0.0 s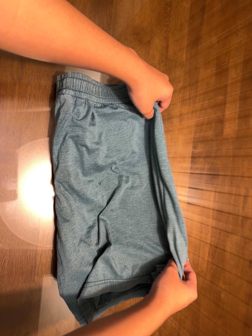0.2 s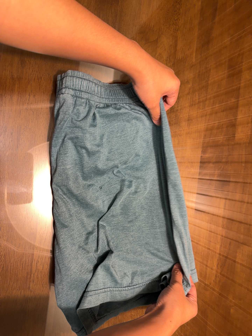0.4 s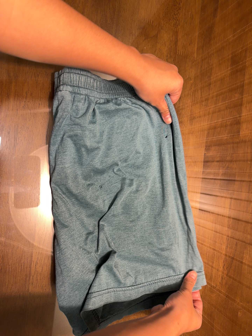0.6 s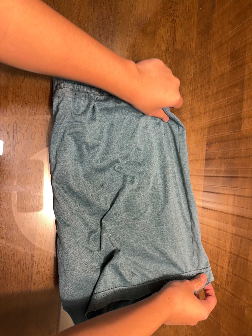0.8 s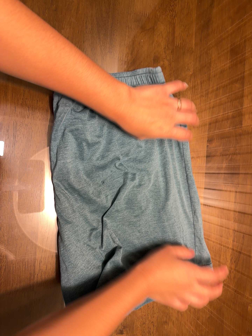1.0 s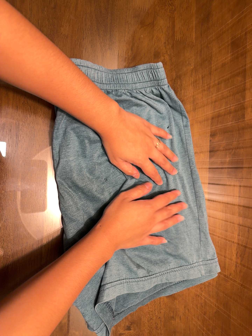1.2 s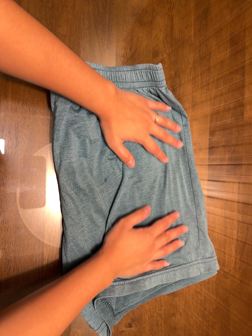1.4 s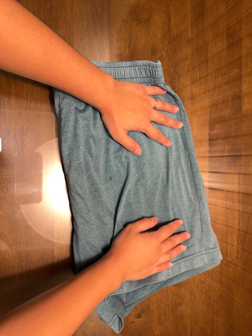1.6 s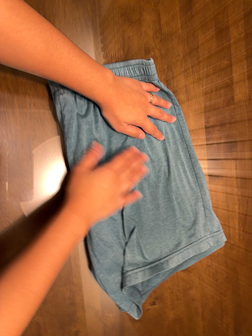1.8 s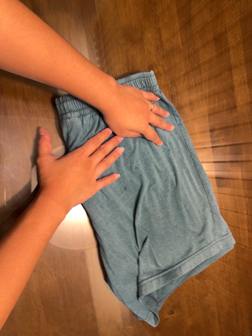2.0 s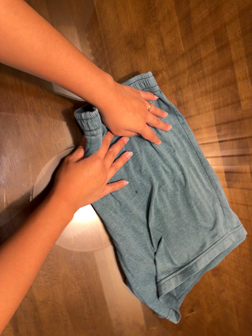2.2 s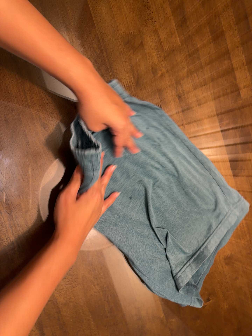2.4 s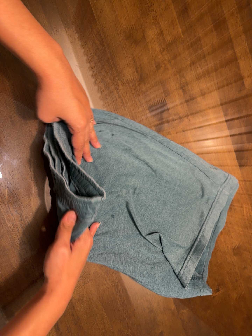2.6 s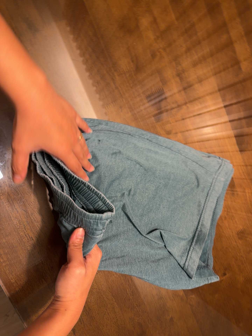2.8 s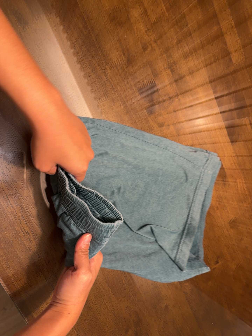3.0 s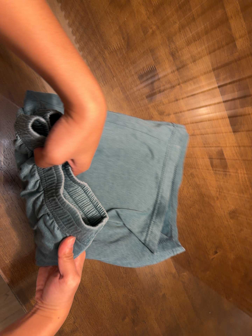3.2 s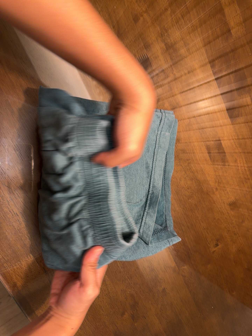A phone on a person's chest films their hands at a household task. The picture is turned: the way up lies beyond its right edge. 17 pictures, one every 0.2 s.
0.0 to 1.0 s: The camera shifts only a little, or ends up much as it began.
1.0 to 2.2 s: The camera travels to its left, toward the top of its view and backward, about 14 cm, so close, fixed things drift to the right. It rolls about its line of sight by about 20 degrees, and the scene rotates counterclockwise.
2.2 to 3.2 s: The camera shifts only a little, or ends up much as it began.
The film runs forward here.
